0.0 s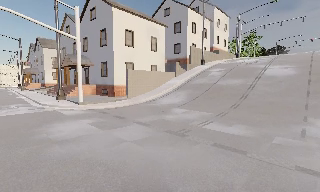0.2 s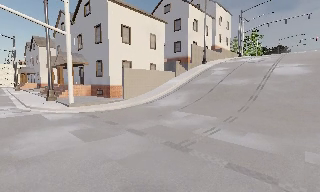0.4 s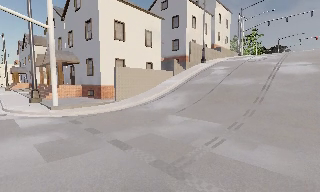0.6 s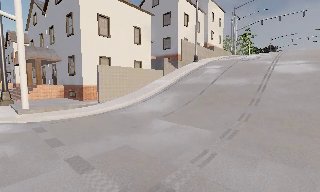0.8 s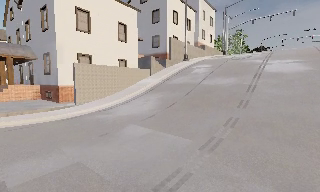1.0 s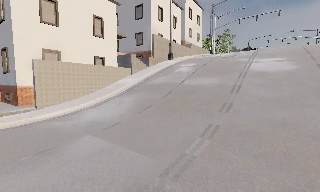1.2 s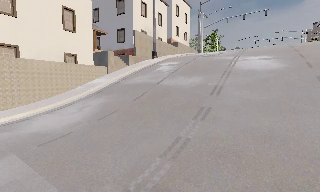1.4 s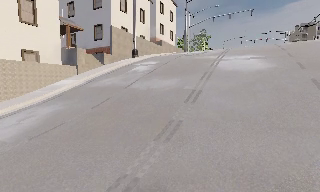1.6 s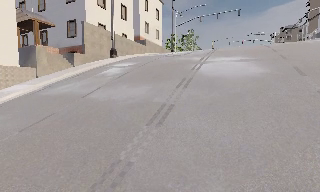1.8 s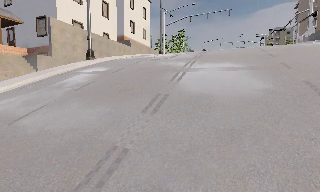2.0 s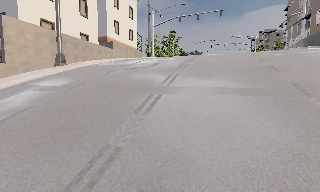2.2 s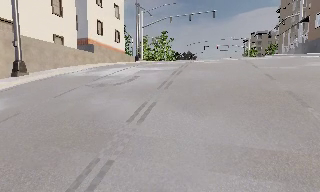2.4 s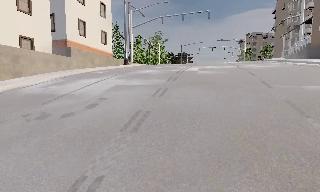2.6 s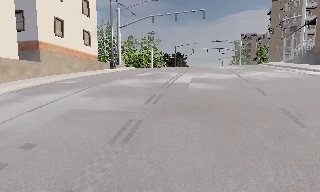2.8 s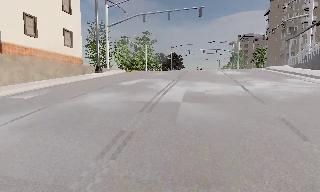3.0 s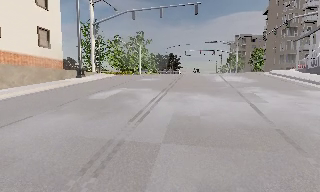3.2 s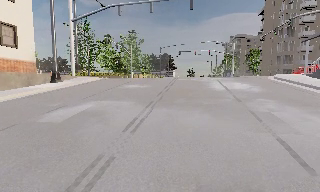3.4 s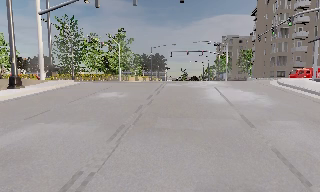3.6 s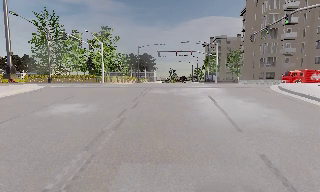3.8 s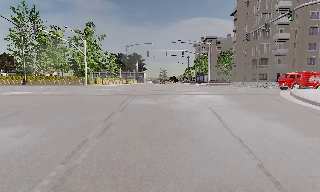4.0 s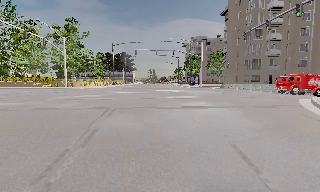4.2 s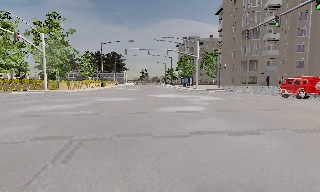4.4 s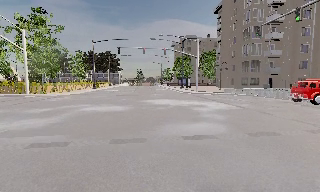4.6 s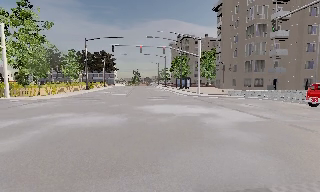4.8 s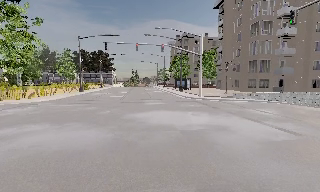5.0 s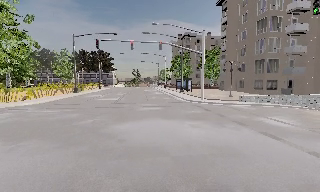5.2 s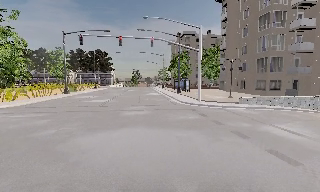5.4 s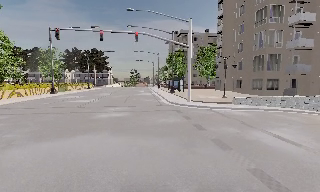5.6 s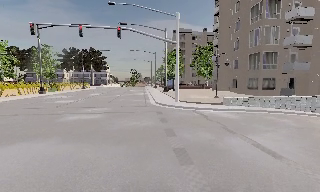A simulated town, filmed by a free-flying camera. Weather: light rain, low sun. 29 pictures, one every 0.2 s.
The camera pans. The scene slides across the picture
to the left.
The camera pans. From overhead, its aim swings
clockwise.
0.0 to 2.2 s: The camera pans to its right, which is clockwise from overhead, by about 25 degrees. It travels forward and to its right, about 18 m, so what stands in front looms larger. It gains speed.
2.2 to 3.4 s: The camera travels forward, about 14 m, so what stands in front looms larger.
3.4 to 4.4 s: The camera swings to its right by about 15 degrees, and the scene slides to the left. It travels forward, about 12 m, so what stands in front looms larger.
4.4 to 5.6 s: The camera travels forward, about 11 m, so what stands in front looms larger.
The film runs forward here.
